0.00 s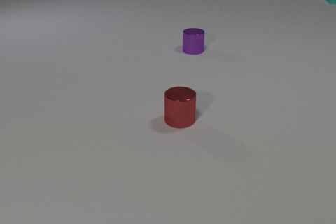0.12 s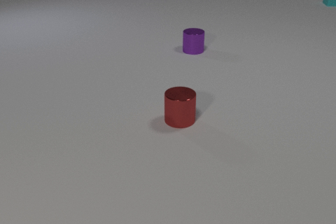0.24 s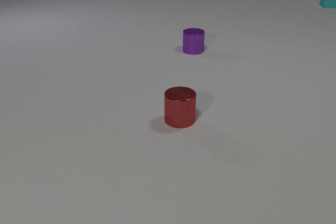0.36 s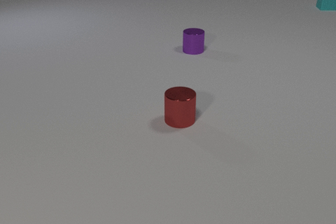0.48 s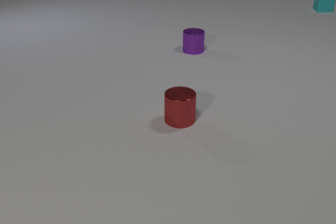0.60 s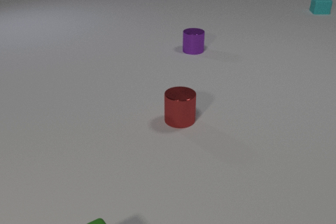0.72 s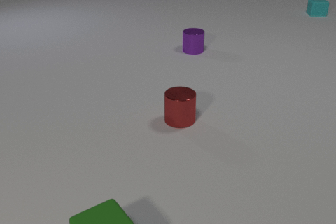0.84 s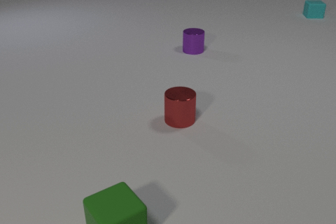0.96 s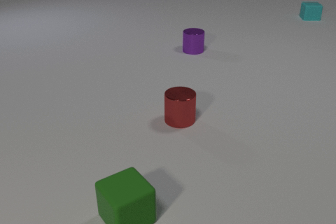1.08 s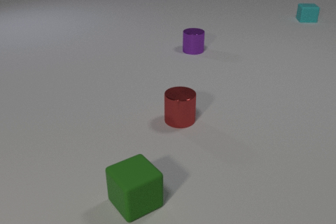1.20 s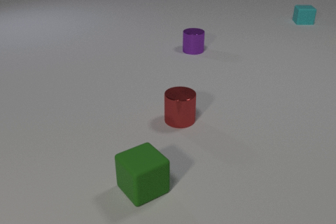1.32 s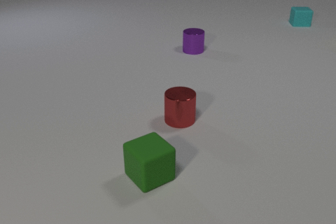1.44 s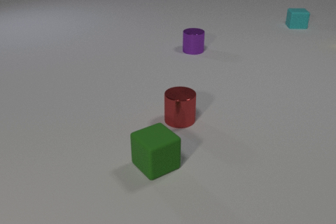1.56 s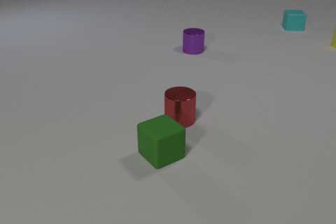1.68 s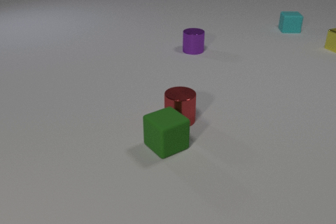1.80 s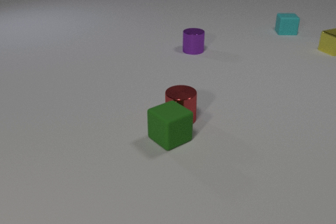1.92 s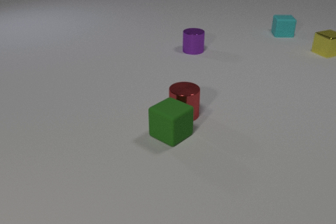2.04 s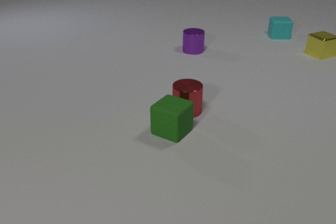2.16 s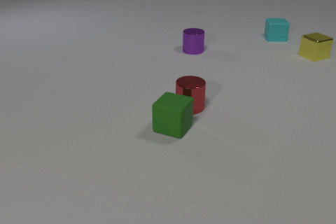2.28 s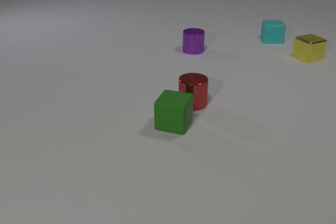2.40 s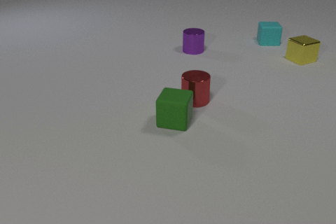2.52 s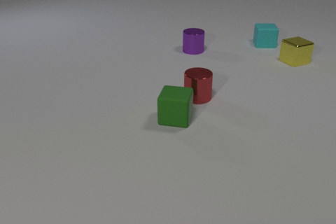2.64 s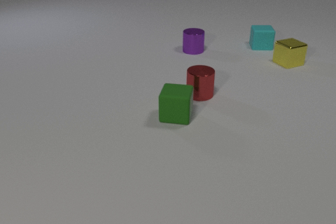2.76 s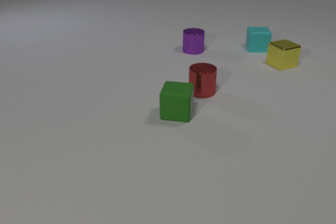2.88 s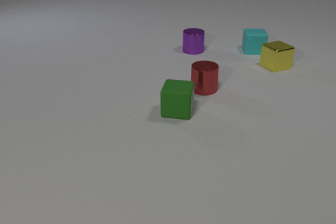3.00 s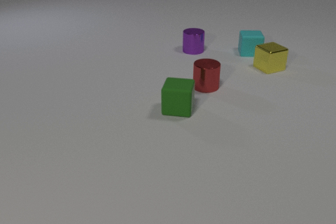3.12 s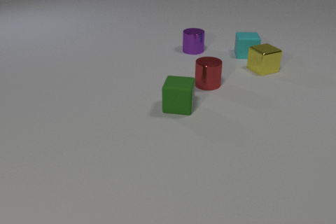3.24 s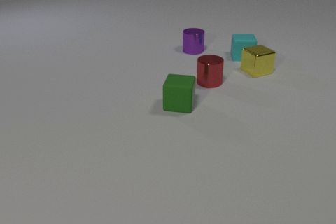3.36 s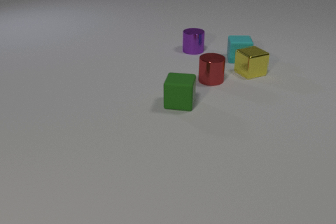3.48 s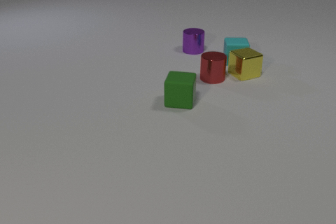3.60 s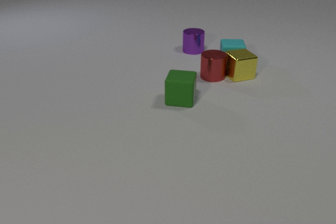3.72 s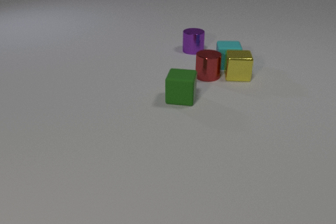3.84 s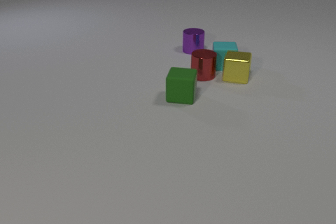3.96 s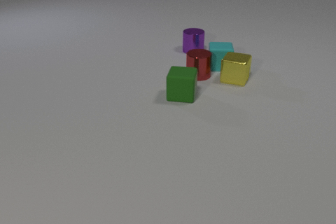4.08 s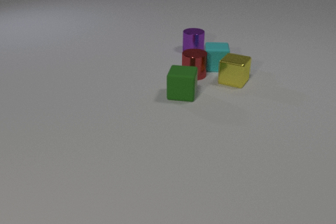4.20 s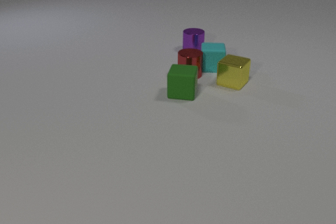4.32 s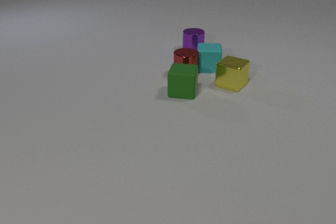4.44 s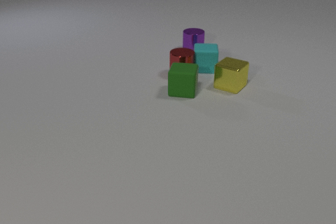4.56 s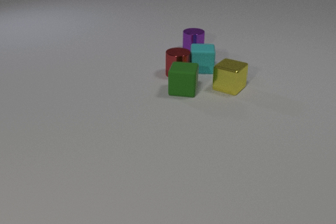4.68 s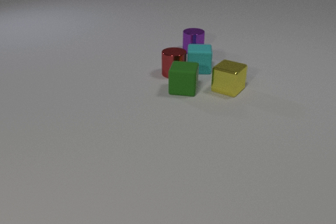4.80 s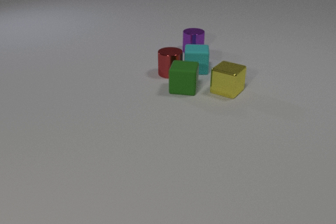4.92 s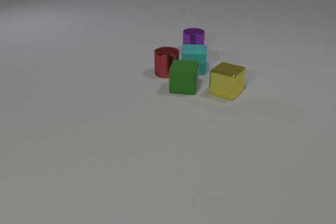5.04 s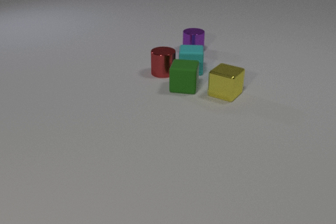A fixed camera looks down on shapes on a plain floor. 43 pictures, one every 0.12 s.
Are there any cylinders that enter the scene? no.
What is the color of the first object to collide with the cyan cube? yellow.
Are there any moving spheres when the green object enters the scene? no.
0.00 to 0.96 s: The green rubber cube comes in at the bottom edge, slides away from the camera and to the right. The cyan rubber cube slides toward the camera.
0.96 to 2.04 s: The green rubber cube slides away from the camera, spins counterclockwise seen from above by about 15 degrees, its near face sliding to the right. The red metal cylinder slides away from the camera. The yellow metal cube comes in at the right edge, slides toward the camera and to the left. The cyan rubber cube slides toward the camera and to the left. The green rubber cube and the red metal cylinder collide.
2.04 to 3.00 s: The green rubber cube slides away from the camera, spins so that its near face slides to the right, counterclockwise seen from above. The red metal cylinder slides away from the camera. The yellow metal cube slides toward the camera and to the left. The cyan rubber cube slides toward the camera and to the left.
3.00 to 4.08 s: The green rubber cube slides away from the camera. The red metal cylinder slides away from the camera and to the left. The yellow metal cube slides toward the camera and to the left, spins clockwise seen from above by about 45 degrees, its near face sliding to the left. The cyan rubber cube slides toward the camera and to the left. The red metal cylinder and the yellow metal cube collide. The yellow metal cube and the cyan rubber cube collide.
4.08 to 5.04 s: The green rubber cube slides away from the camera. The red metal cylinder slides to the left. The yellow metal cube slides toward the camera. The cyan rubber cube slides to the left. The red metal cylinder and the cyan rubber cube collide.
